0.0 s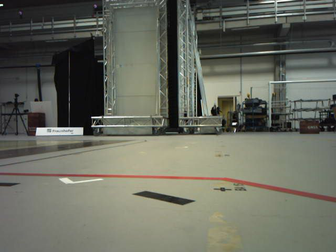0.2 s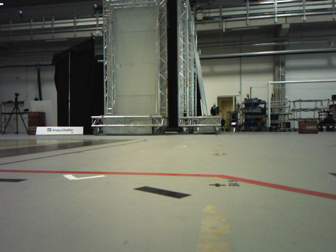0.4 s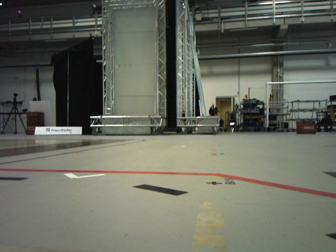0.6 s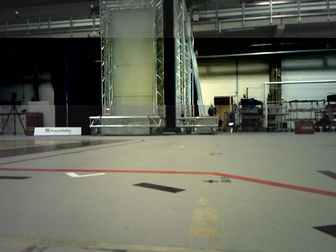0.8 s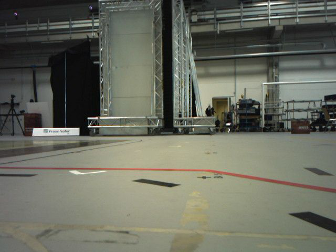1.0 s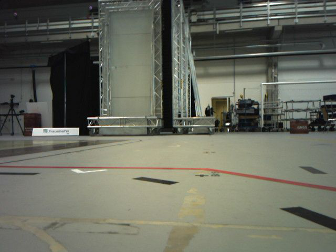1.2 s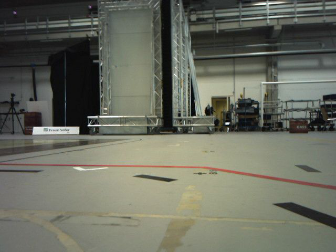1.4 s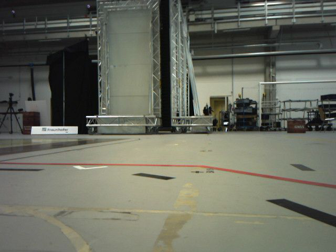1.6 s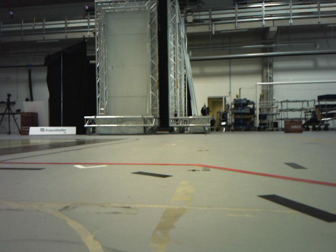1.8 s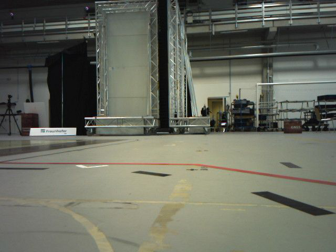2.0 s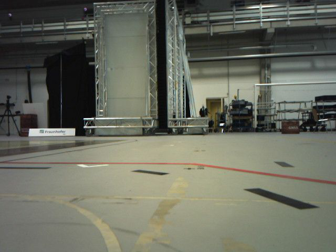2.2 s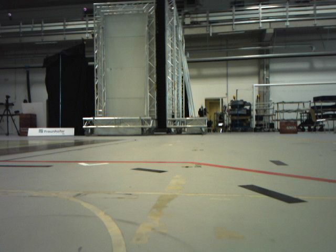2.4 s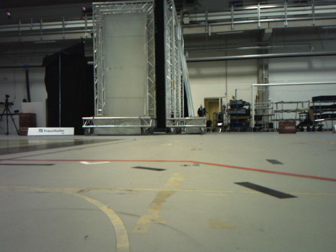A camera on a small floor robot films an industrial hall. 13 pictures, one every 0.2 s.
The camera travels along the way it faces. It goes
backward.
0.0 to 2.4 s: The camera travels backward, about 0.5 m, so what stands in front gets smaller.
The film runs backward here.
